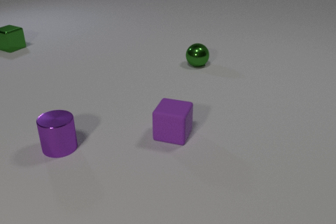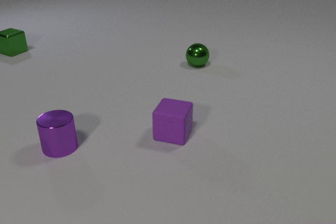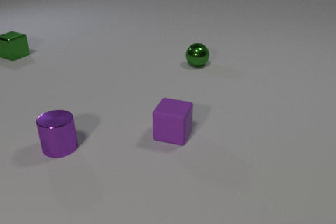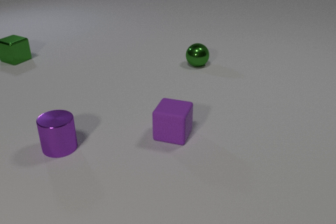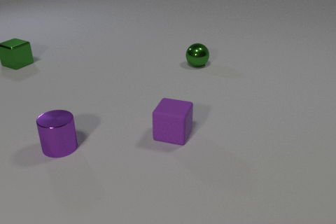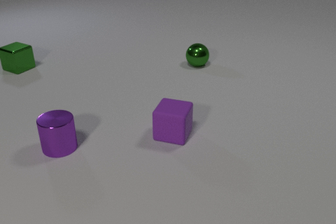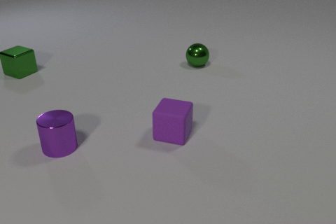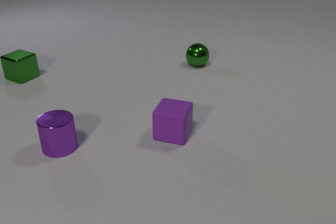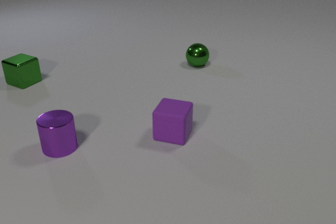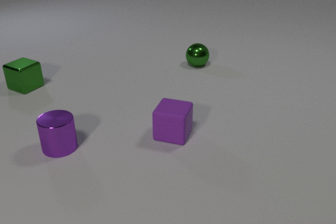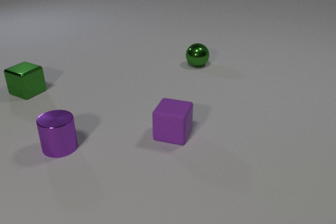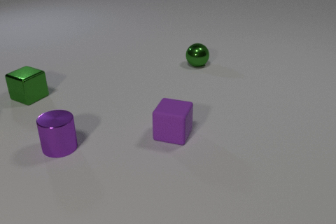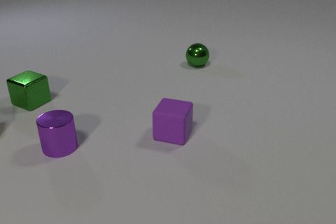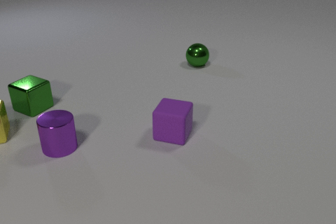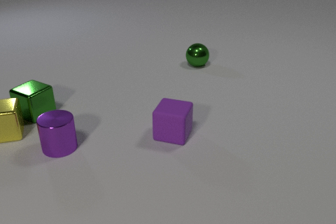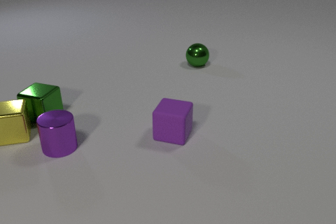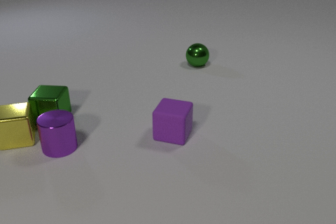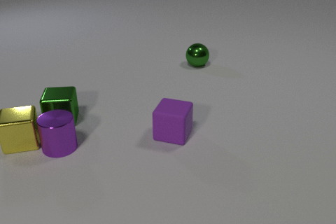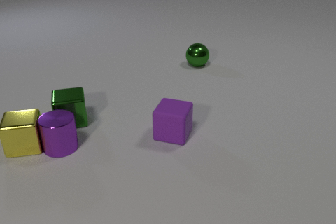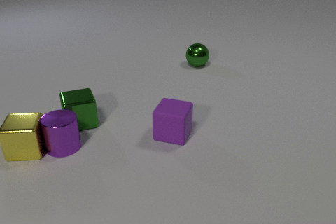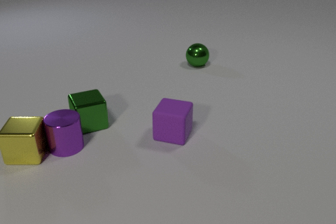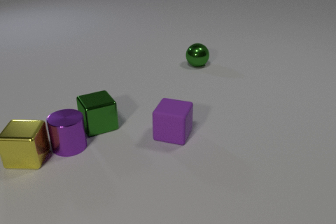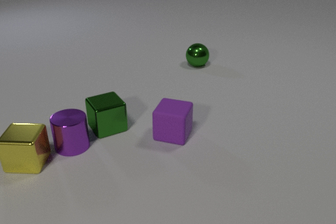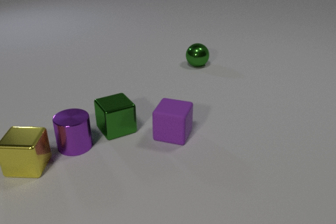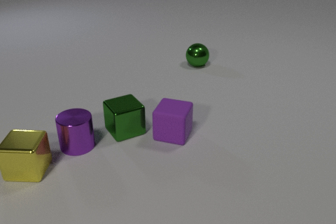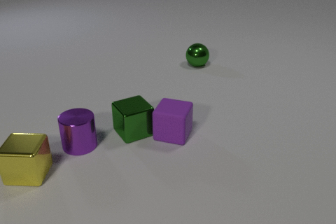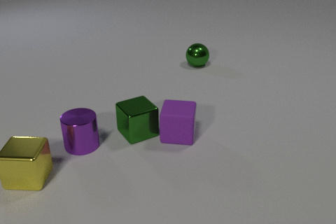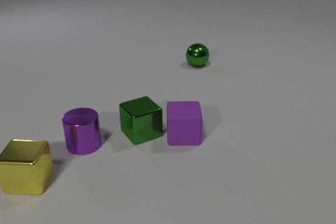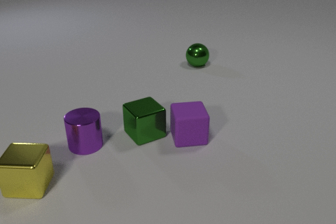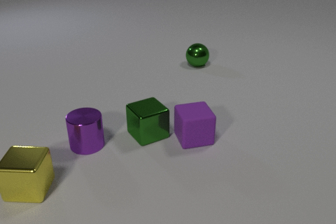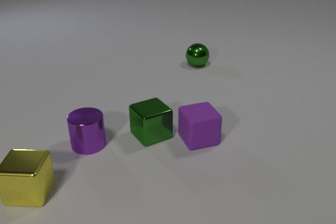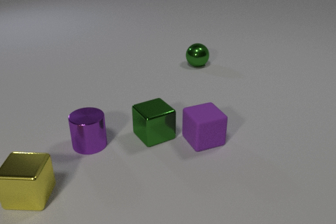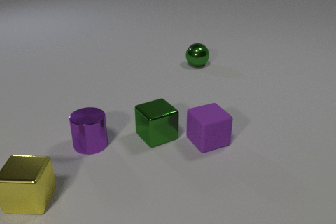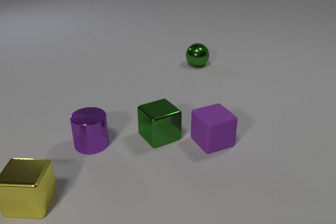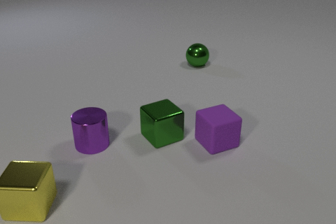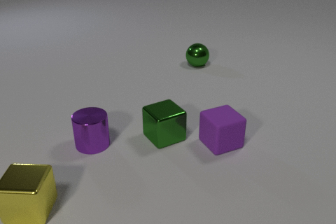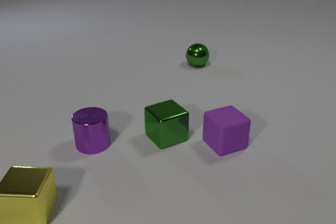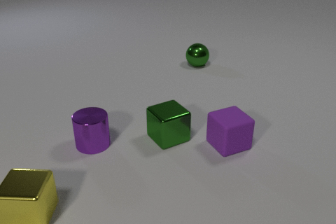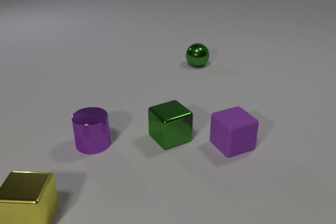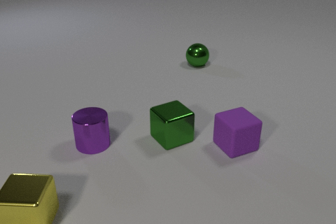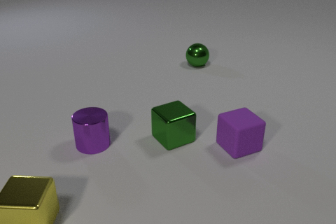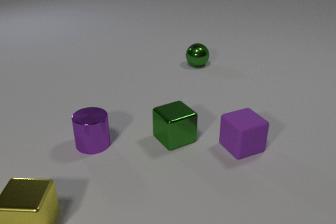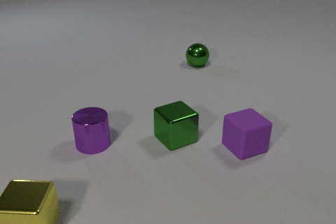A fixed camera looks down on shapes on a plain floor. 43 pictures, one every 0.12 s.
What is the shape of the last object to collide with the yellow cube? cylinder.
What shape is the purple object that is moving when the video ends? cube.
How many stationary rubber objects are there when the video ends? 0.
0.00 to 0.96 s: The green metal cube slides toward the camera.
0.96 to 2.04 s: The green metal cube slides toward the camera, spins so that its near face slides to the right, counterclockwise seen from above. The yellow metal cube comes in at the left edge, slides to the right and toward the camera. The green metal cube and the yellow metal cube collide.
2.04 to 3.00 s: The green metal cube slides to the right and toward the camera, spins counterclockwise seen from above by about 30 degrees, its near face sliding to the right. The yellow metal cube slides toward the camera. The purple metal cylinder slides to the right. The yellow metal cube and the purple metal cylinder collide. The green metal cube and the purple rubber cube collide.
3.00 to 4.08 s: The green metal cube slides to the right. The yellow metal cube slides toward the camera. The purple rubber cube slides to the right, spins counterclockwise seen from above by about 45 degrees, its near face sliding to the right. The purple metal cylinder slides to the right.
4.08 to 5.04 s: The green metal cube slides to the right. The yellow metal cube slides toward the camera. The purple rubber cube slides to the right.
